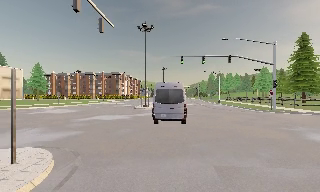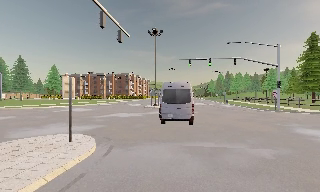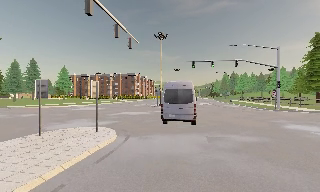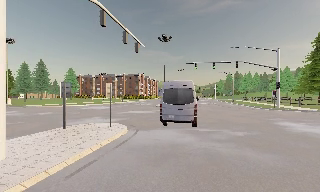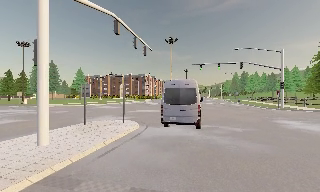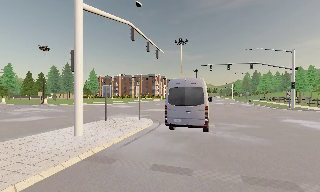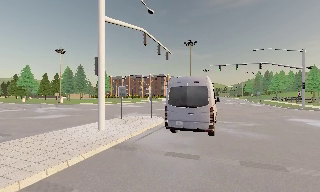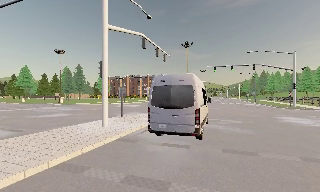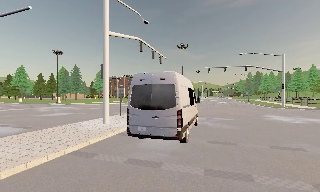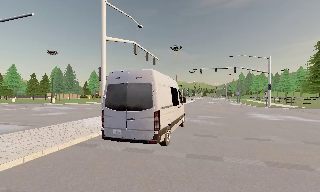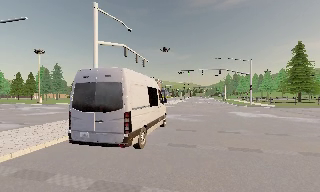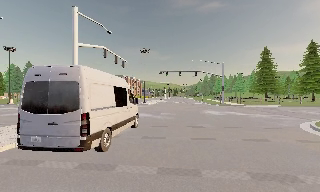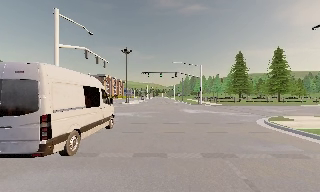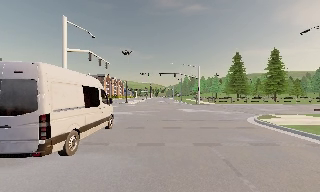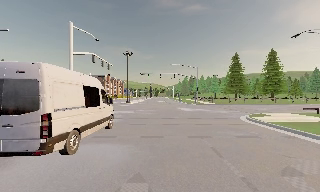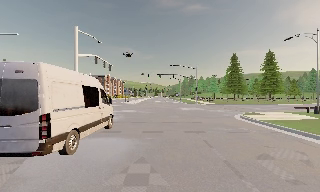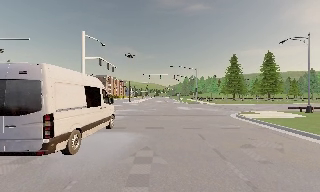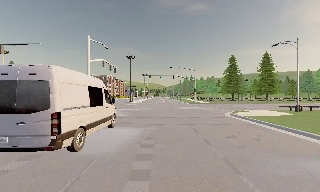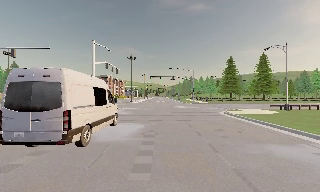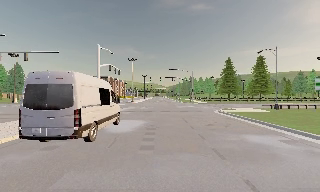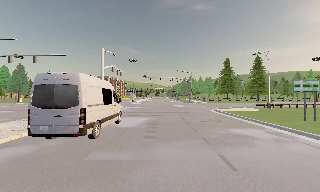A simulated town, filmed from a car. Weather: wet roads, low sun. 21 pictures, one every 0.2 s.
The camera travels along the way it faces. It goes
backward.
0.0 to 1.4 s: The camera pans to its left, which is counterclockwise from overhead, by about 15 degrees. It travels backward, about 8 m, so what stands in front gets smaller. It loses speed.
1.4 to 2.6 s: The camera swings to its right by about 20 degrees, and the scene slides to the left. It travels backward, about 6 m, so what stands in front gets smaller.
2.6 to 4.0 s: The camera travels backward, about 8 m, so what stands in front gets smaller.
The film runs backward here.
